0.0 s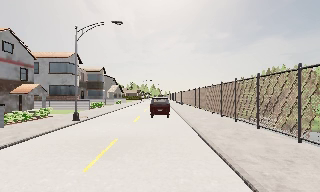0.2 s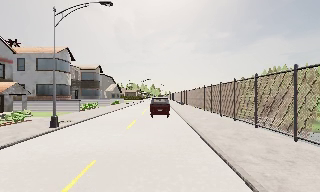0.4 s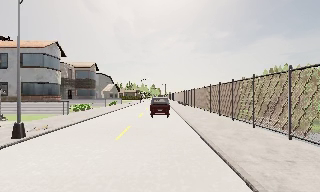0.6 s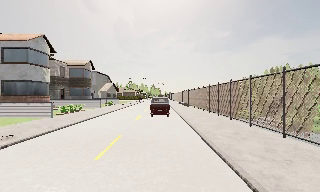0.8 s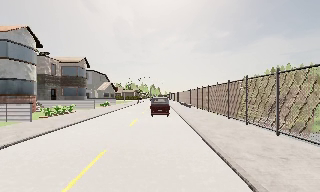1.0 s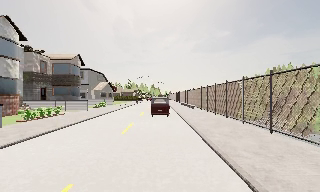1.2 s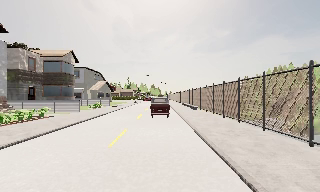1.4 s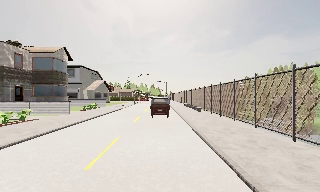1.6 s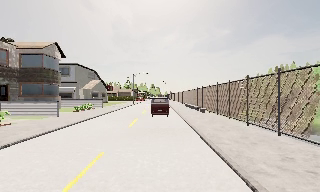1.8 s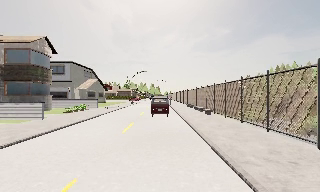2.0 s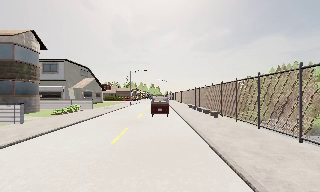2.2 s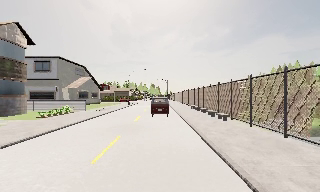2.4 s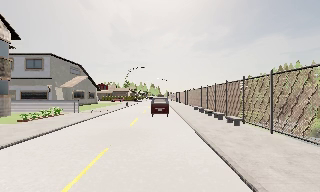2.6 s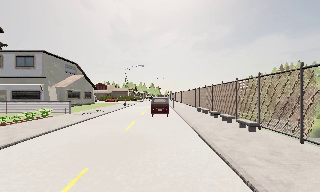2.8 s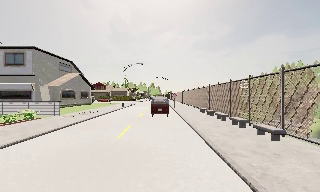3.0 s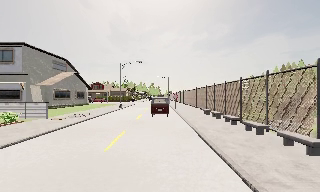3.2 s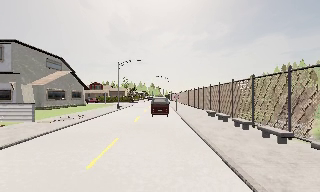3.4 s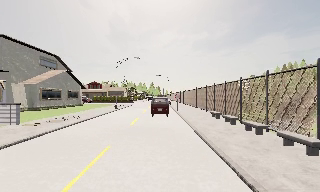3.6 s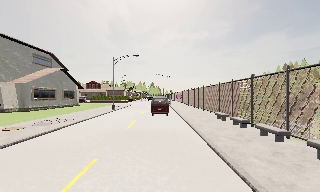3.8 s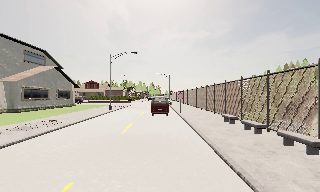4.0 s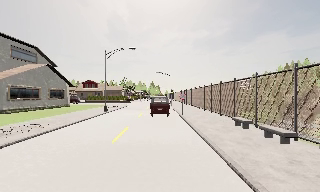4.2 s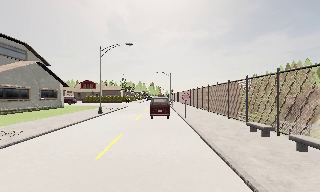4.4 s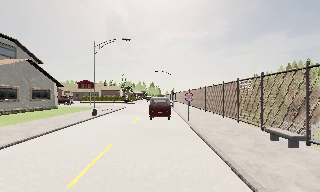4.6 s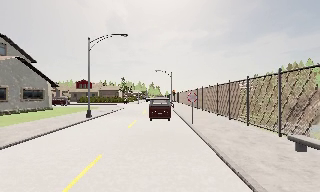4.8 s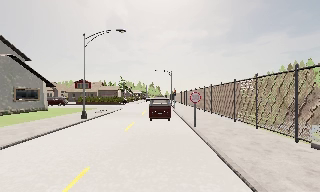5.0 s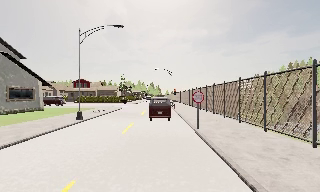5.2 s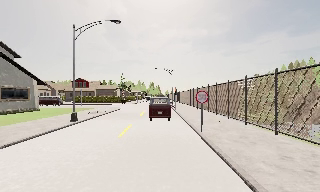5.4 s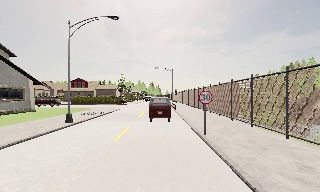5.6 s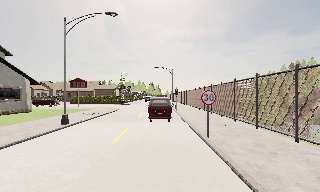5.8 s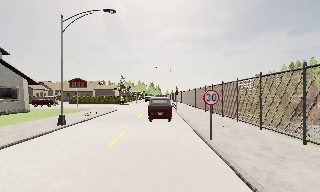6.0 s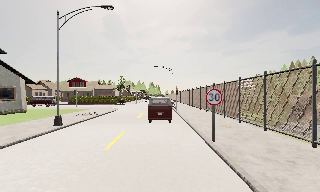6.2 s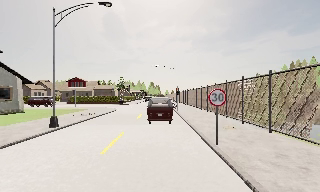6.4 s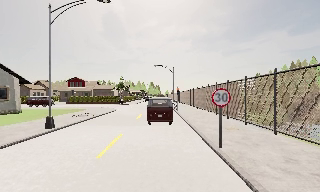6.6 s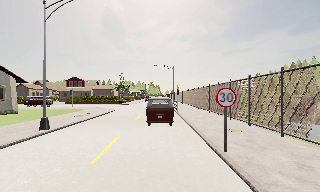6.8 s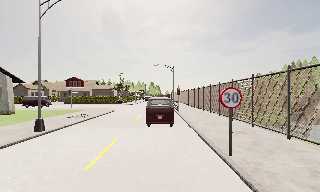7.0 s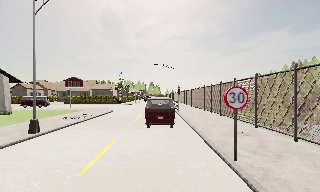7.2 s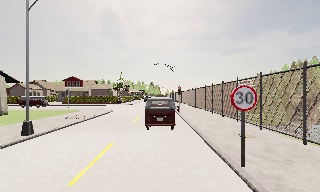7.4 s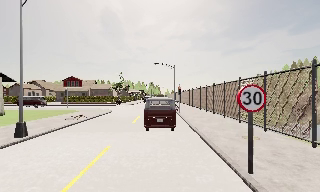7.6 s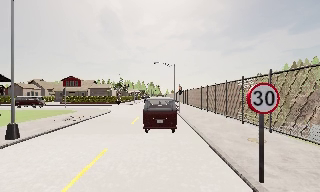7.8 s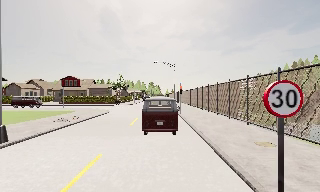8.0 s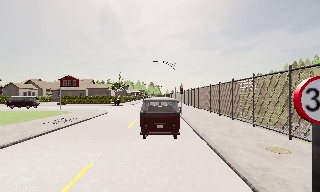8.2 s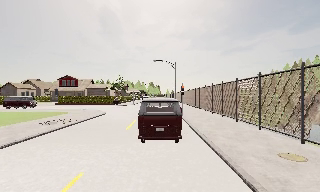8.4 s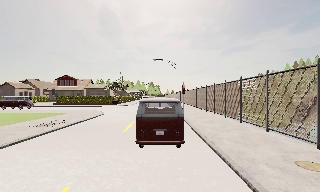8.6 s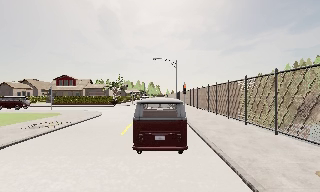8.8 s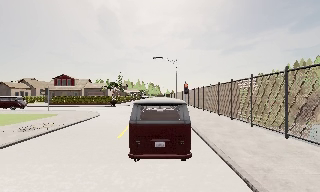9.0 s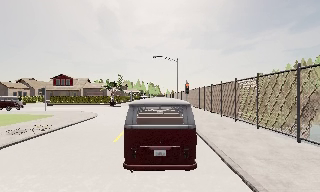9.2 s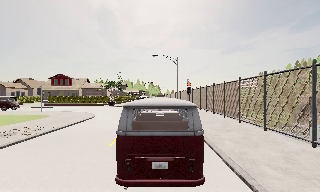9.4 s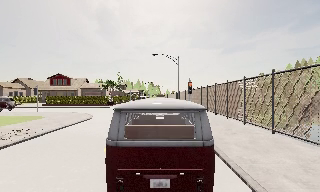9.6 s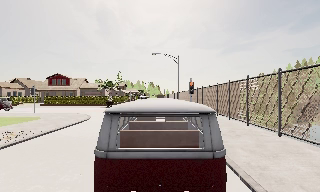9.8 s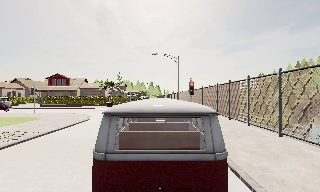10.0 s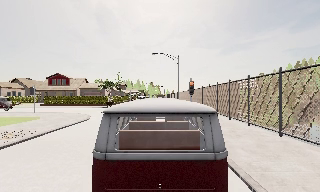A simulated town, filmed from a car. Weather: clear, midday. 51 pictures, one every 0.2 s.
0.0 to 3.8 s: The camera travels forward, about 35 m, so what stands in front looms larger.
3.8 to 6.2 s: The camera travels forward, about 11 m, so what stands in front looms larger. It loses speed.
6.2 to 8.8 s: The camera travels forward, about 7 m, so what stands in front looms larger. It gains speed.
8.8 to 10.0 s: The camera travels forward, about 2.5 m, so what stands in front looms larger. It loses speed.
The film runs forward here.
